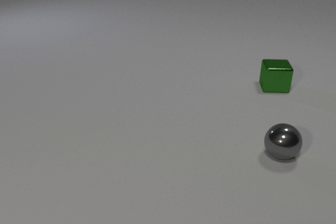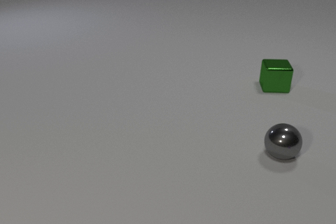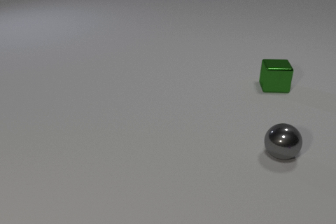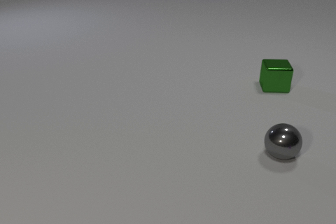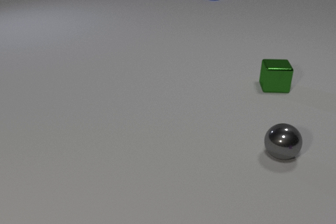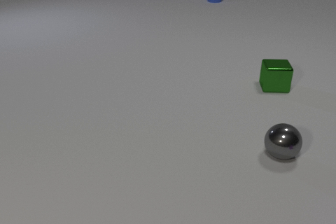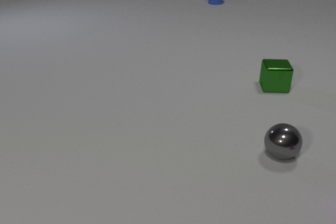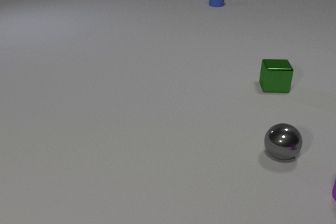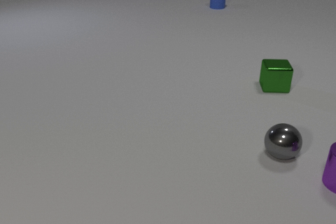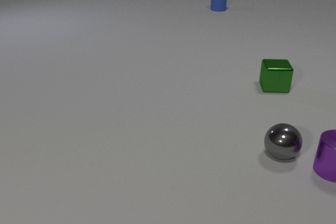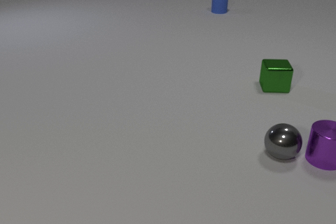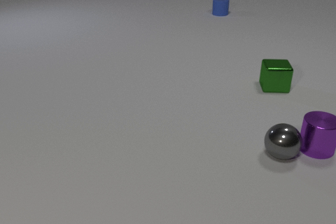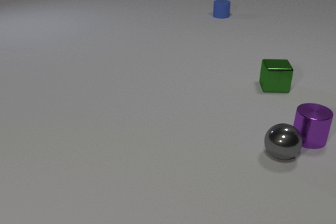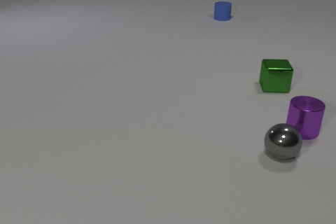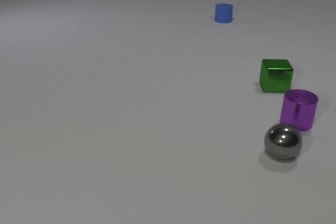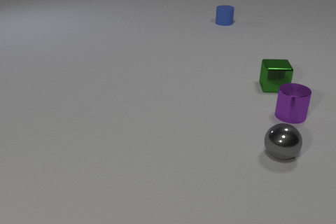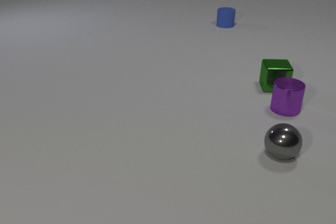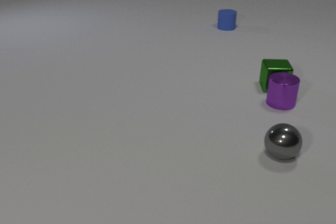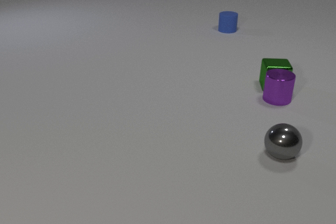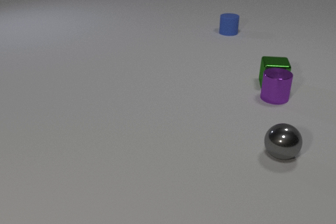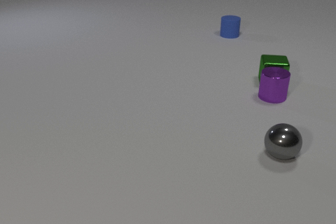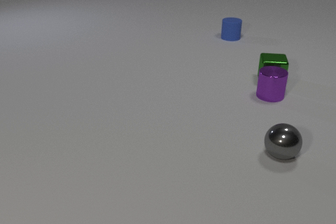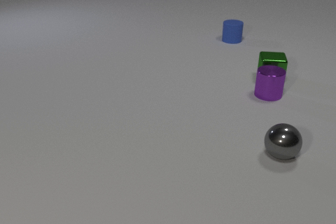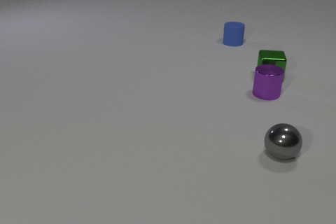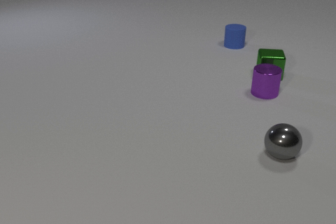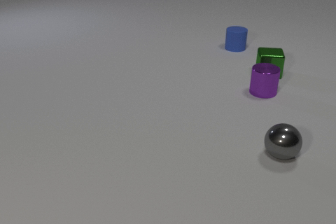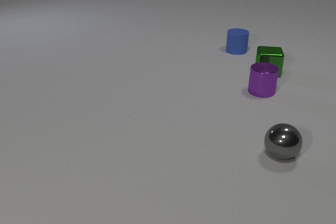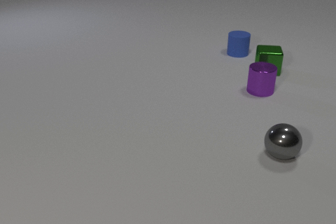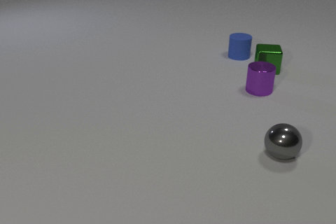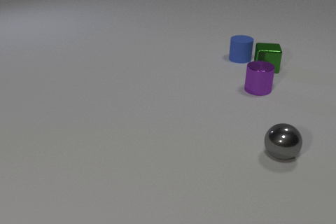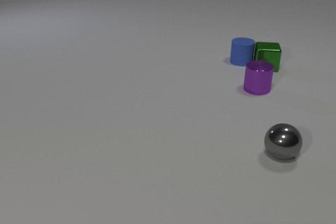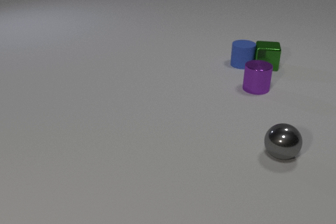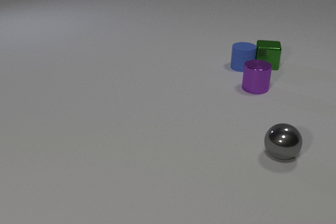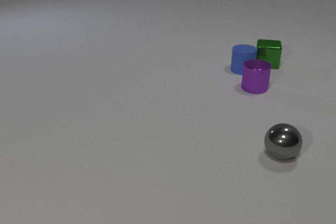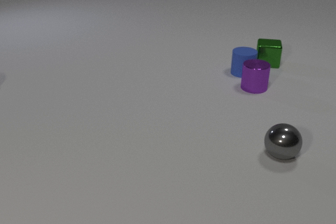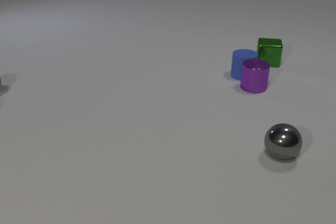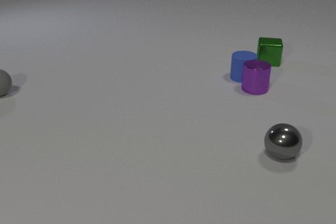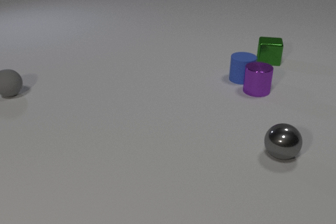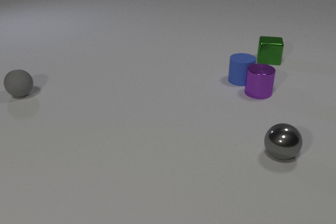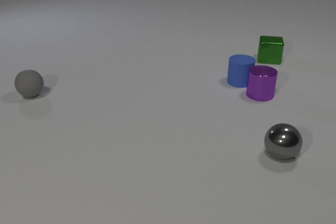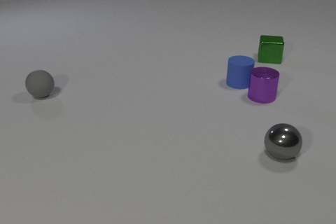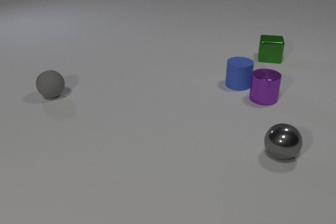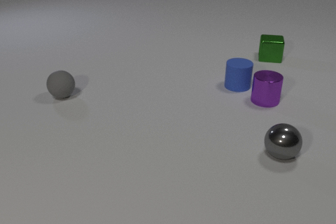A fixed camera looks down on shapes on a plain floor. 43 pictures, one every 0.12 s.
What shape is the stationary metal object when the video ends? sphere.
How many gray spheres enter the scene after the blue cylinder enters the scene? 1.
What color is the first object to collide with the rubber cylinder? green.
0.00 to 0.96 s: The purple metal cylinder comes in at the right edge, slides away from the camera and to the left. The blue rubber cylinder comes in at the top edge, slides toward the camera.
0.96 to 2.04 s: The purple metal cylinder slides away from the camera and to the left. The blue rubber cylinder slides toward the camera.
2.04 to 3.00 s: The purple metal cylinder slides away from the camera and to the left. The green metal cube slides away from the camera. The blue rubber cylinder slides toward the camera. The purple metal cylinder and the green metal cube collide.
3.00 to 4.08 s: The purple metal cylinder slides to the left and away from the camera. The green metal cube slides away from the camera. The blue rubber cylinder slides toward the camera. The green metal cube and the blue rubber cylinder collide.
4.08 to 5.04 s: The purple metal cylinder slides toward the camera and to the right. The green metal cube slides away from the camera. The blue rubber cylinder slides toward the camera. The gray rubber sphere comes in at the left edge, rolls to the right and toward the camera. The purple metal cylinder and the blue rubber cylinder collide.
